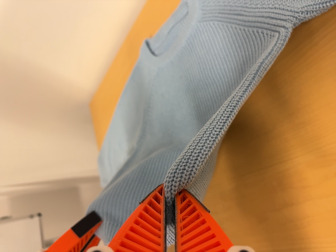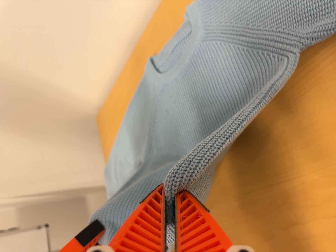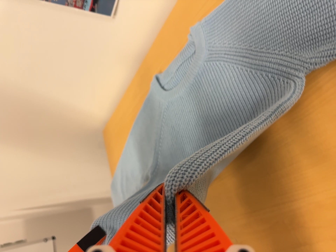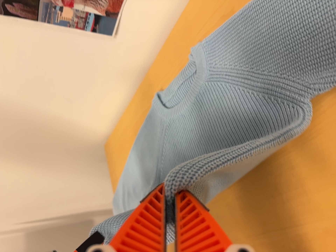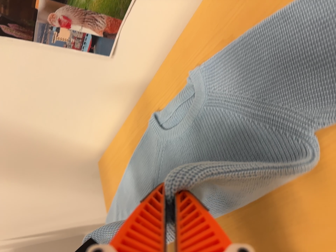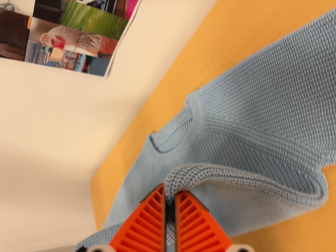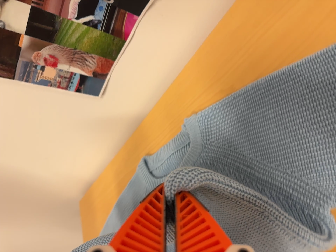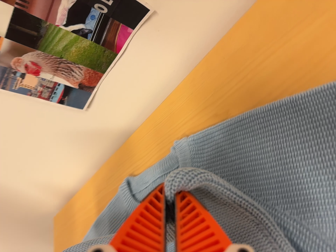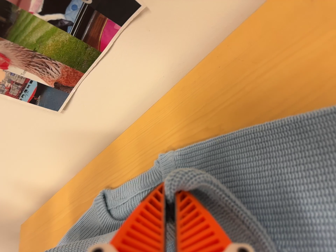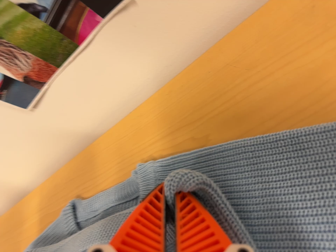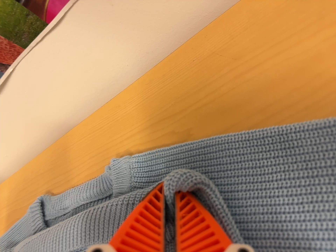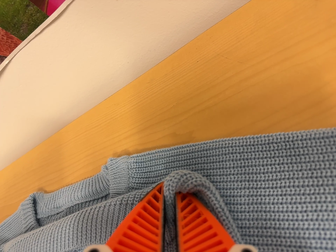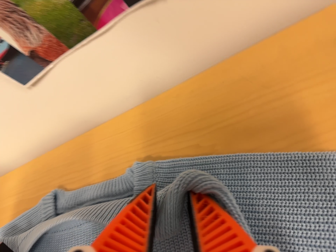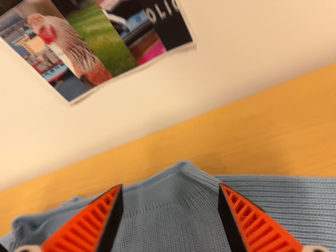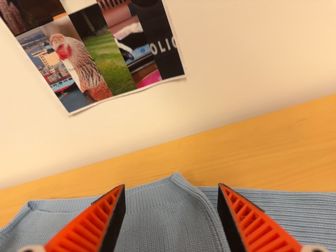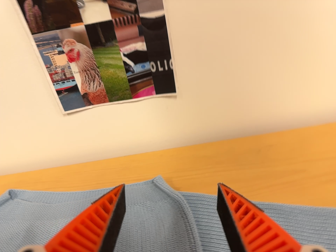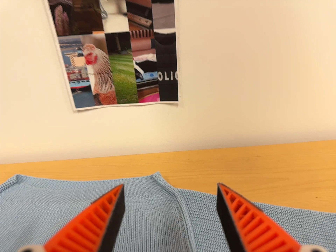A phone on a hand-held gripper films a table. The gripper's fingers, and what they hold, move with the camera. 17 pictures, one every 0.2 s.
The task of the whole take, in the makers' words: fold up.
0.0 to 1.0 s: The camera travels toward the top of its view, about 10 cm, so close, fixed things drift downward. Its aim tips toward the top of its view by about 10 degrees, and the scene shifts downward.
1.0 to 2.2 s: The camera pans to its right by about 20 degrees. It travels forward, about 16 cm, so what stands in front looms larger. It rolls about its line of sight by about 15 degrees, and the scene rotates clockwise.
2.2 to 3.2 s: The camera pans to its right by about 10 degrees. It travels backward, toward the bottom of its view and to its left, about 26 cm. Its aim tips toward the top of its view by about 35 degrees, and the scene shifts downward. It rolls about its line of sight by about 30 degrees, and the scene rotates clockwise.
The film runs forward here.
